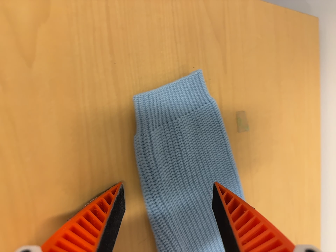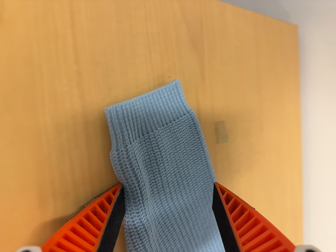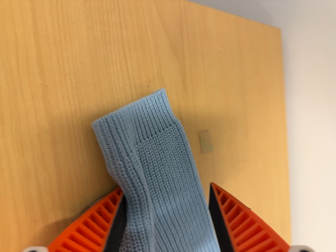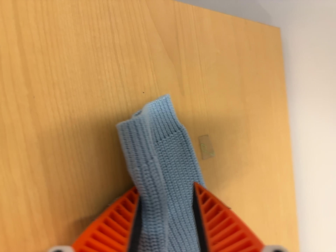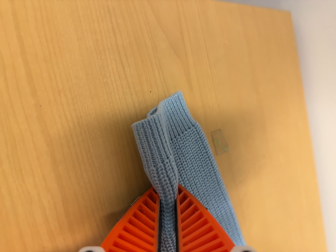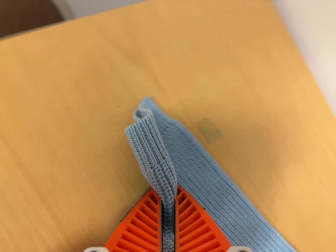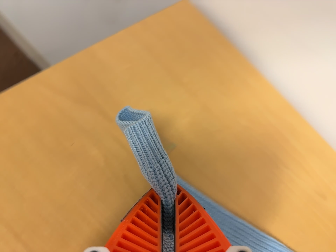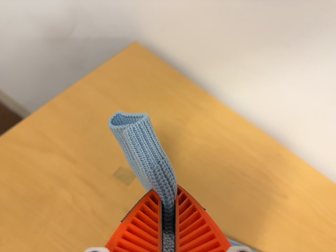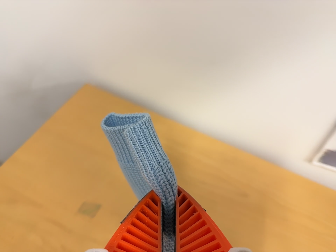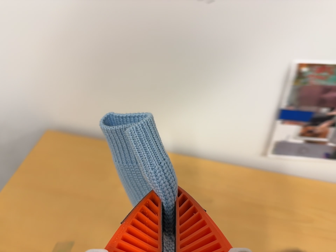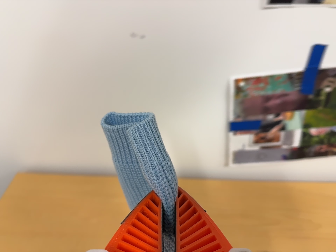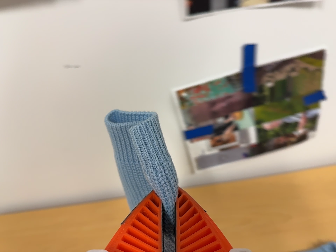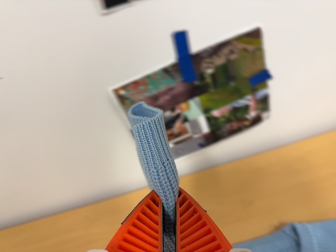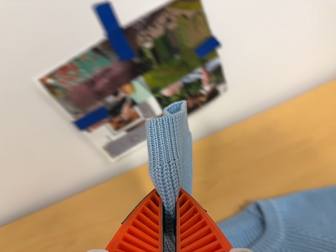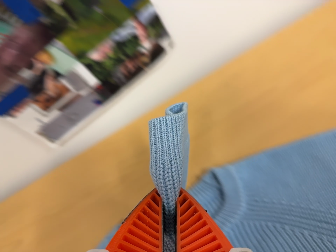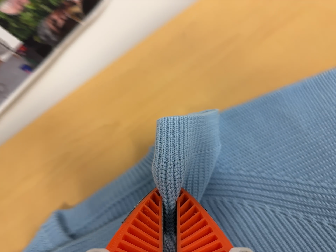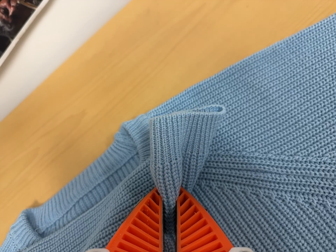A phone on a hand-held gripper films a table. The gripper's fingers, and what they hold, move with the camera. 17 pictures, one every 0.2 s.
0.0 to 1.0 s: The camera travels to its right and forward, about 9 cm. It rolls about its line of sight by about 25 degrees, and the scene rotates counterclockwise.
1.0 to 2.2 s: The camera travels to its right and backward, about 40 cm, so close, fixed things drift to the left. Its aim tips toward the top of its view by about 25 degrees, and the scene shifts downward. It rolls about its line of sight by about 65 degrees, and the scene rotates counterclockwise.
2.2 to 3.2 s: The camera travels to its right and forward, about 40 cm, so close, fixed things drift to the left. Its aim tips toward the bottom of its view by about 20 degrees, and the scene shifts upward. It rolls about its line of sight by about 30 degrees, and the scene rotates counterclockwise.
The film runs forward here.
